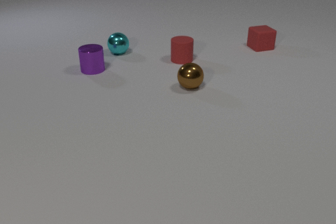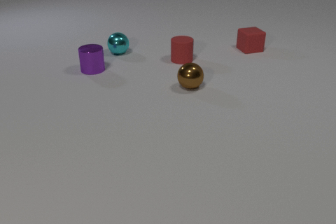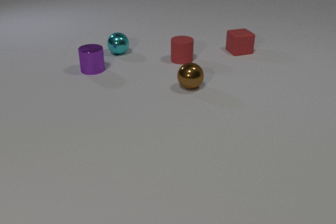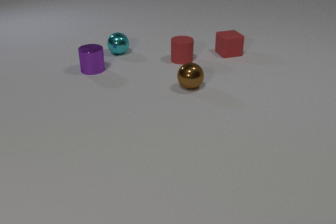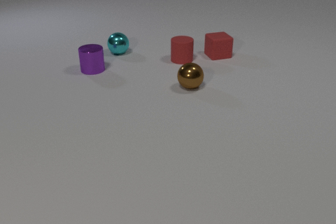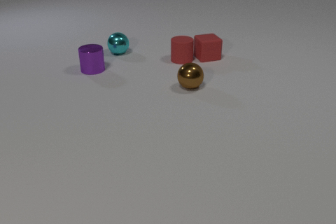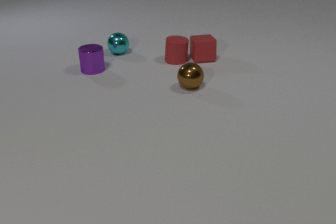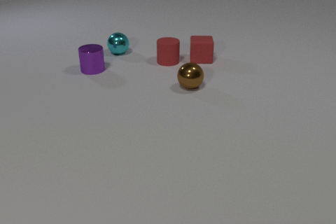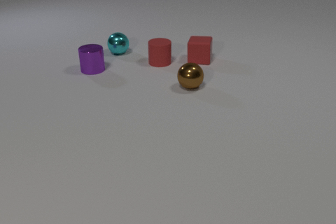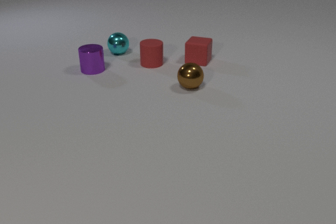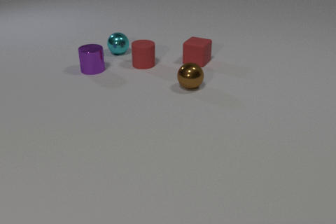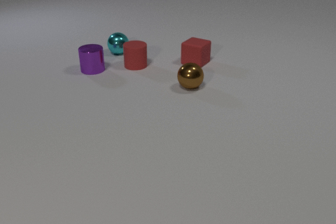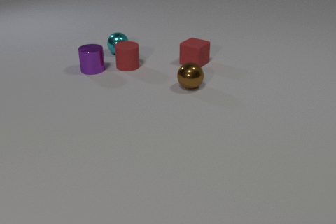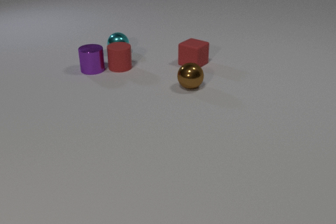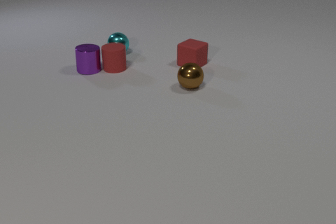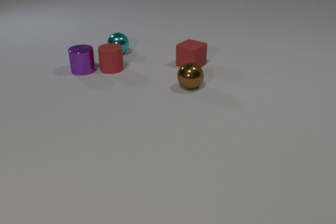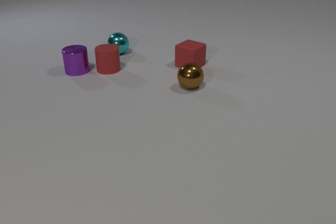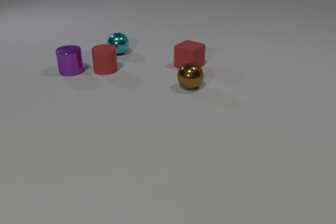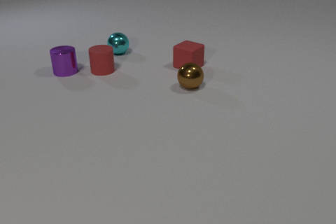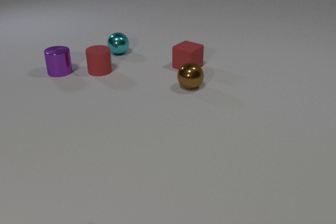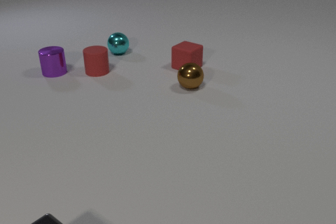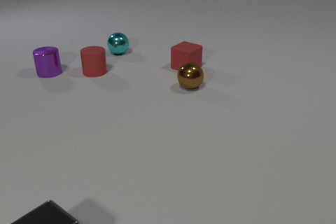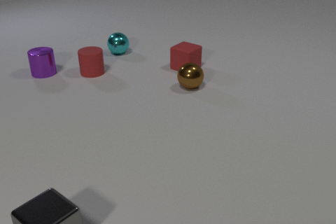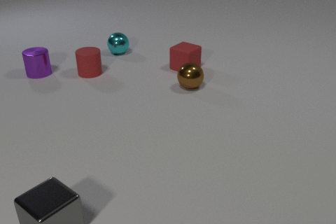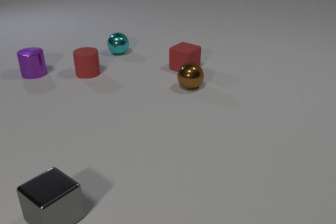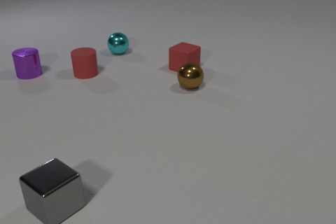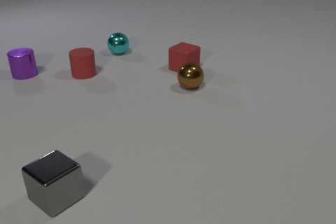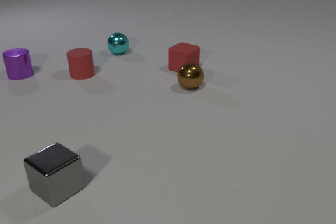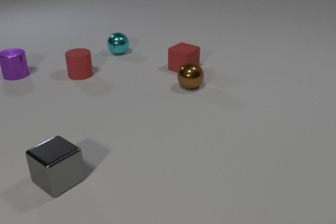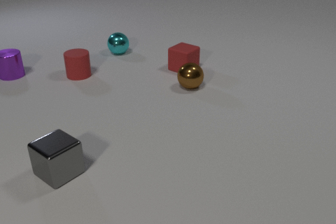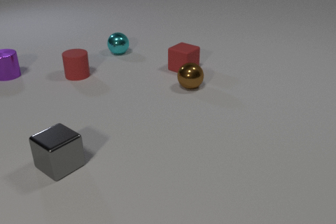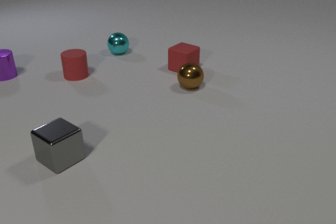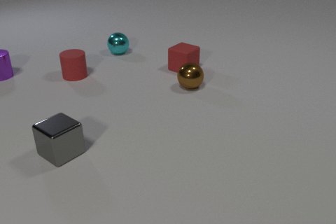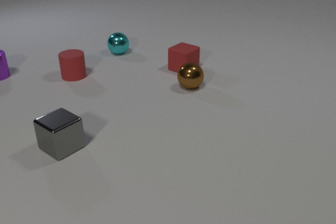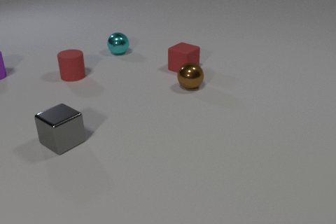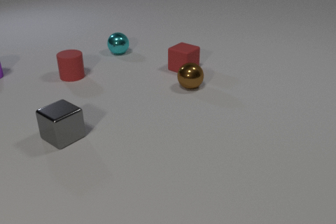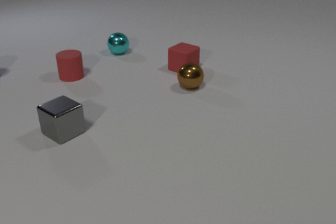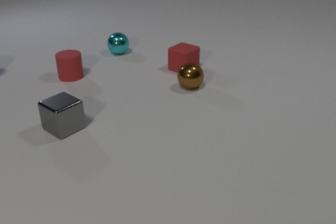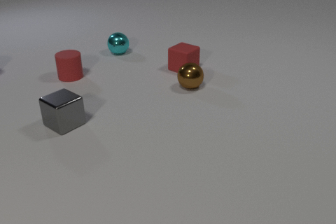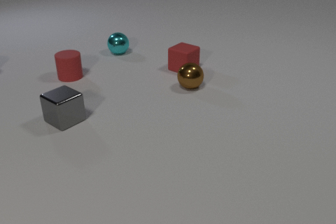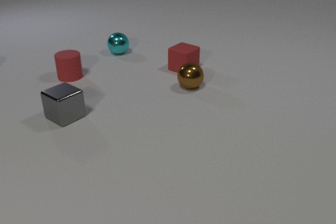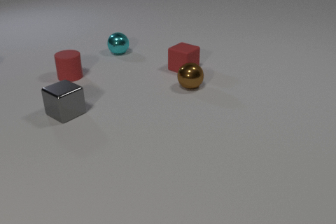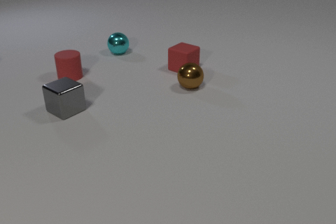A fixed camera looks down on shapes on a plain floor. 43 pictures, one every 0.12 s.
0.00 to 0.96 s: The red rubber cube slides to the left and toward the camera, spins clockwise seen from above by about 30 degrees, its near face sliding to the left. The red rubber cylinder slides to the left. The red rubber cube and the red rubber cylinder collide.
0.96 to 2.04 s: The red rubber cube slides toward the camera and to the left, spins clockwise seen from above by about 30 degrees, its near face sliding to the left. The red rubber cylinder slides to the left. The purple metal cylinder slides to the left. The red rubber cylinder and the purple metal cylinder collide.
2.04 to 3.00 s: The red rubber cube slides toward the camera and to the left. The red rubber cylinder slides to the left. The purple metal cylinder slides to the left. The gray metal cube comes in at the bottom edge, slides away from the camera.
3.00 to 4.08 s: The red rubber cylinder slides to the left. The purple metal cylinder slides to the left. The gray metal cube slides away from the camera.
4.08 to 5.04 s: The purple metal cylinder slides to the left, leaves at the left edge. The gray metal cube slides away from the camera.
How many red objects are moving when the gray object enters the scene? 2.
What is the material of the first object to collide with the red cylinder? rubber.
What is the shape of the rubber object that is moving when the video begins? cube.
